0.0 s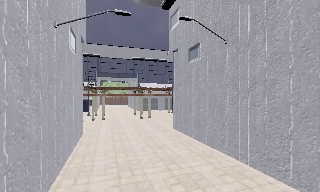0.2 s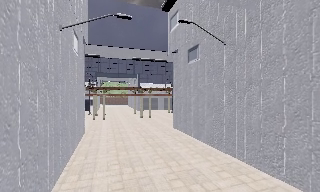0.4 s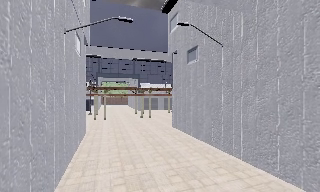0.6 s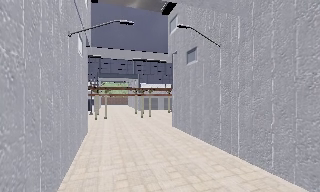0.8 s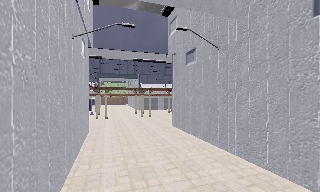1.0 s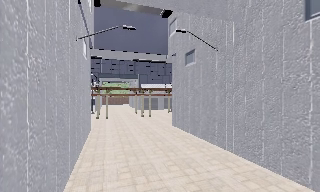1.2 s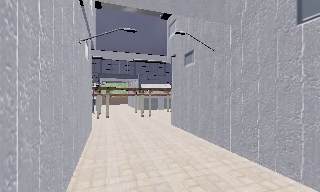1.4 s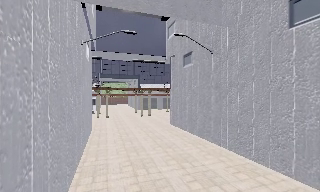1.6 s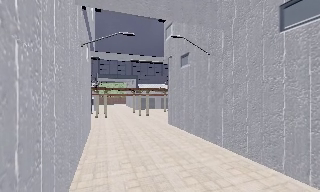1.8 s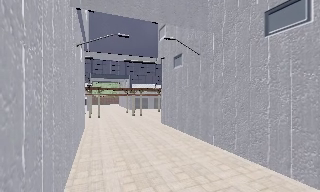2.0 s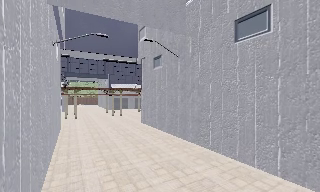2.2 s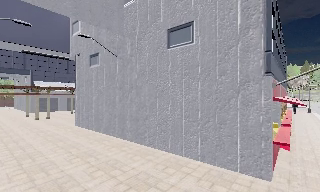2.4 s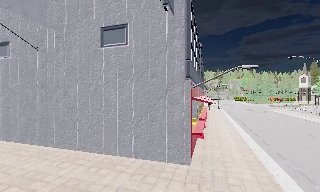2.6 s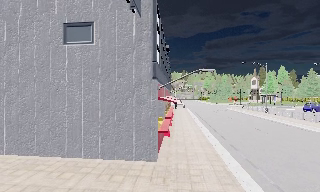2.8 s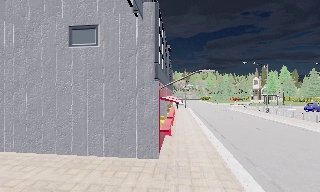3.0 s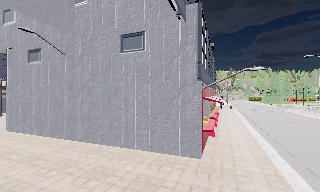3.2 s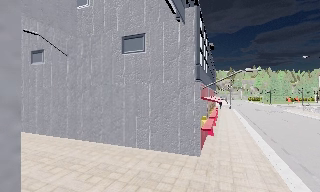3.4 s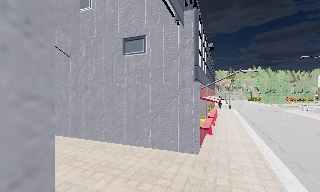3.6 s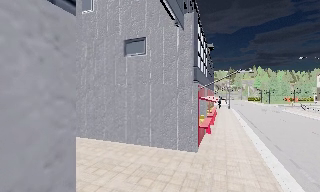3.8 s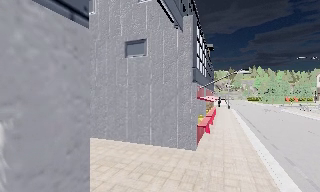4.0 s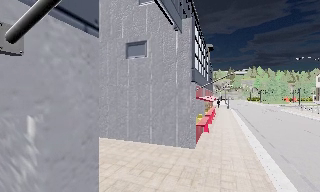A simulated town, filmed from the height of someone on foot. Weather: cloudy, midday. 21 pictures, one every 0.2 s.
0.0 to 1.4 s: The camera travels backward, about 1.5 m, so what stands in front gets smaller.
1.4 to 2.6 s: The camera swings to its right by about 65 degrees, and the scene slides to the left. It travels backward, about 1.5 m.
2.6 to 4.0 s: The scene slides to the right, as the camera pans about 15 degrees to its left. It travels backward, about 1.5 m, so what stands in front gets smaller.
The film runs backward here.
